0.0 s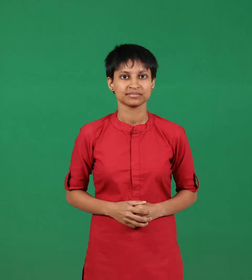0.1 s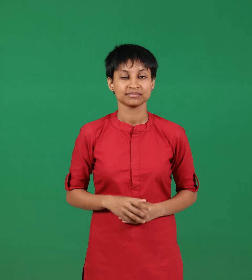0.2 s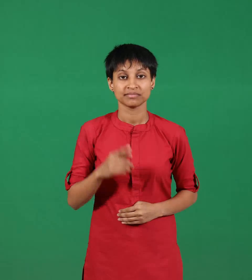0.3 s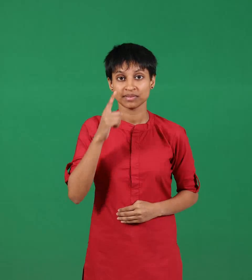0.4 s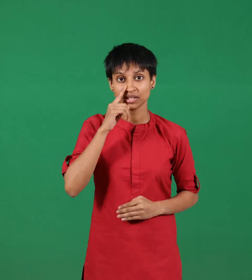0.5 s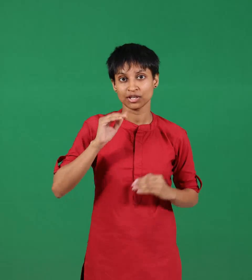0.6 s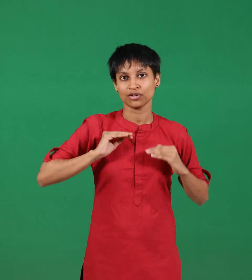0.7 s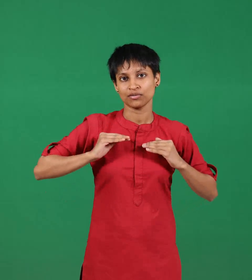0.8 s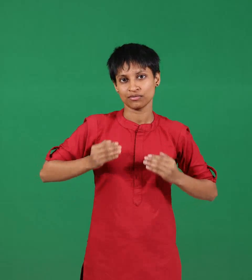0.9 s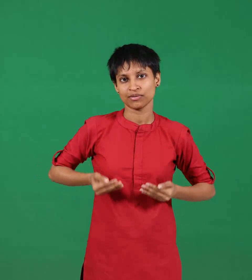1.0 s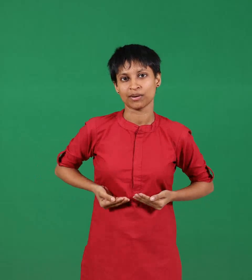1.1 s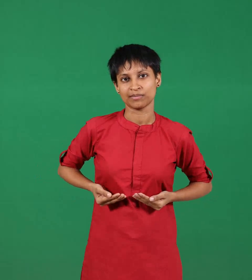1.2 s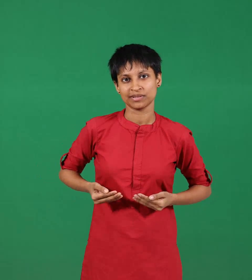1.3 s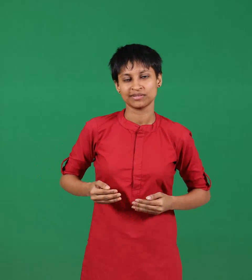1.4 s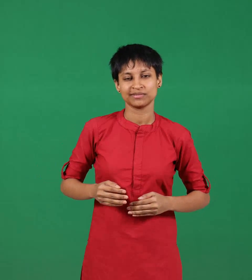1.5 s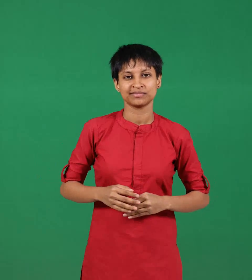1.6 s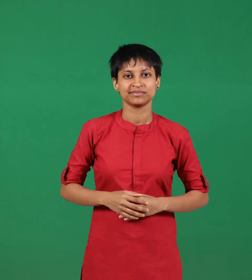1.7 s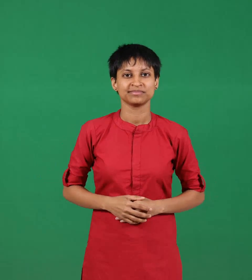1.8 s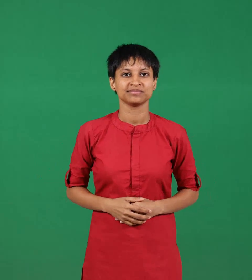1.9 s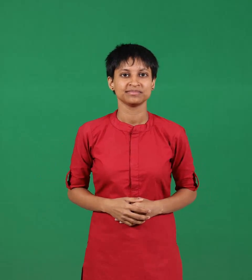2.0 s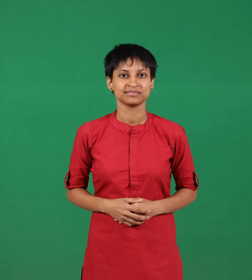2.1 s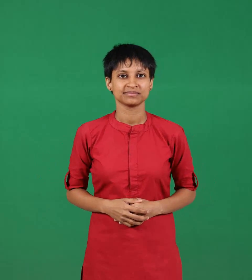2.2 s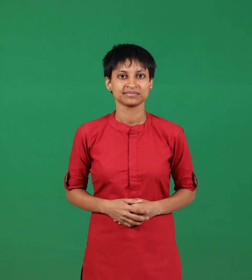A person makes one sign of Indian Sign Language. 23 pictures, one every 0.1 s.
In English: breasts
